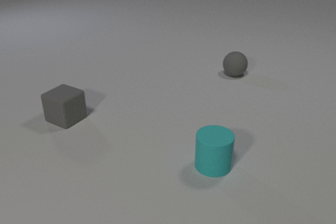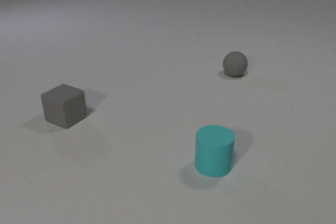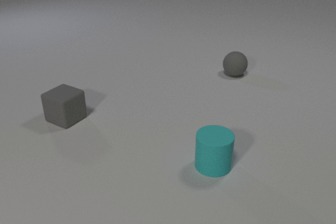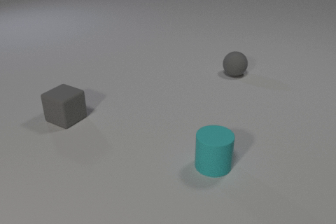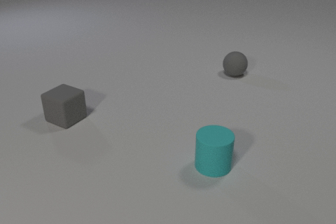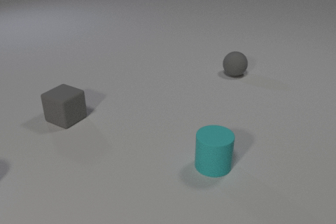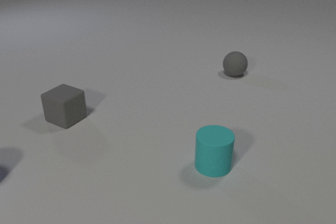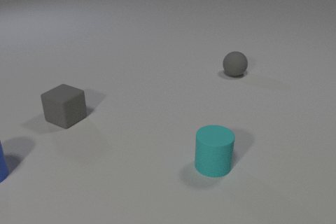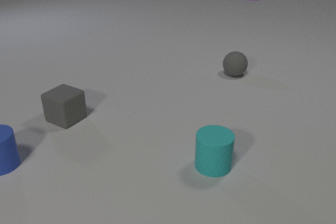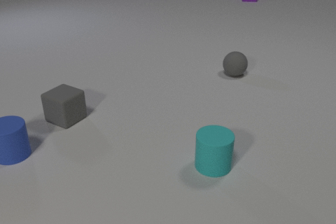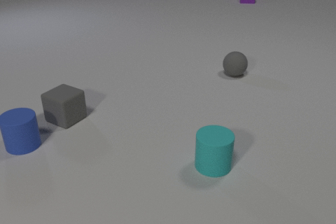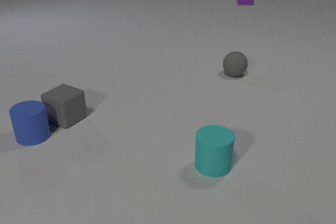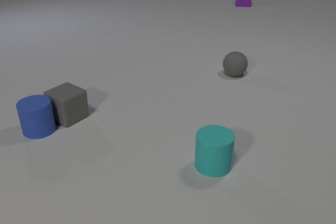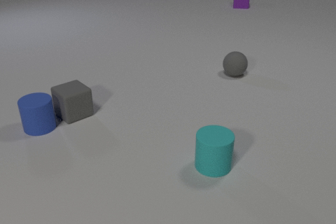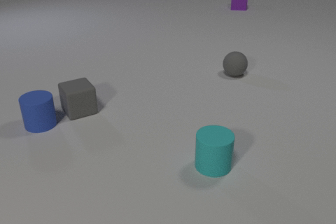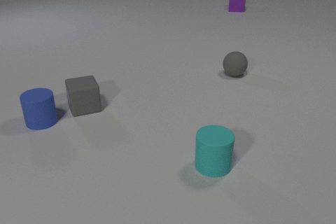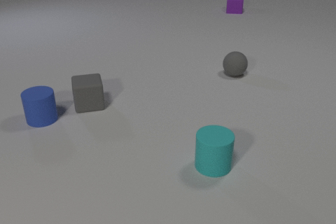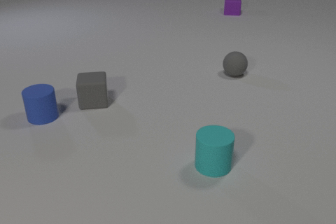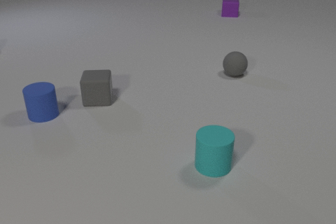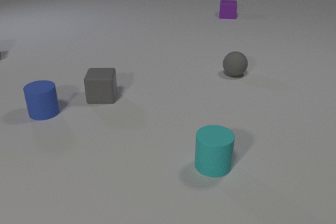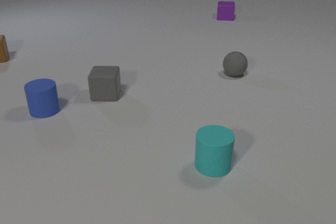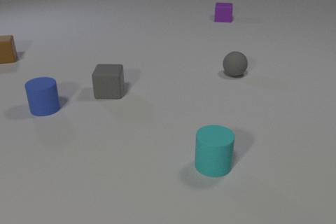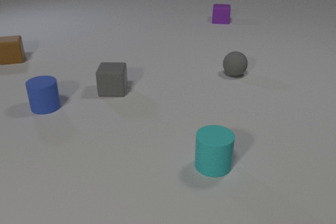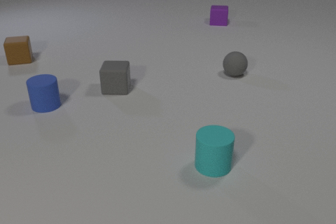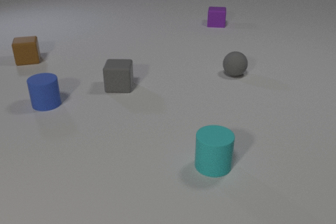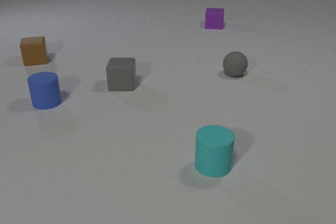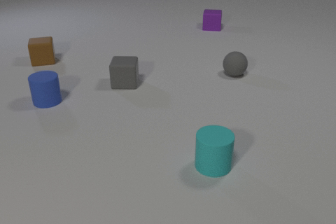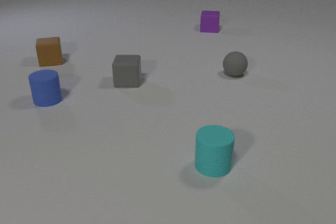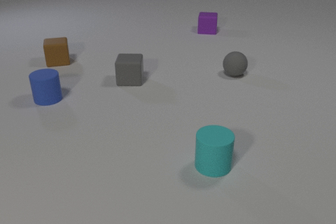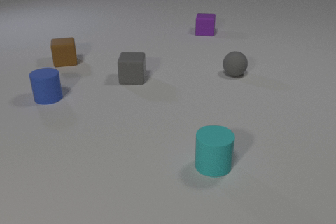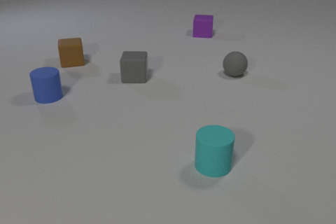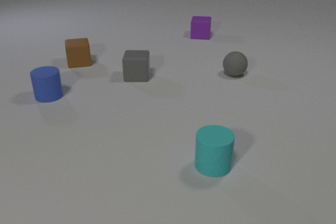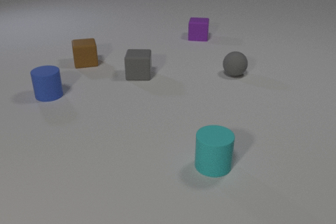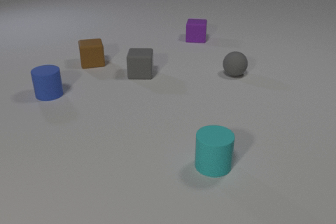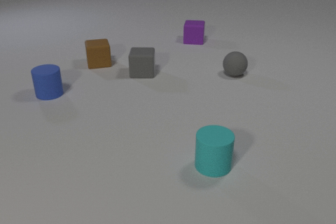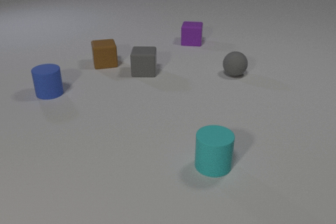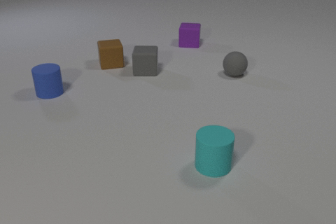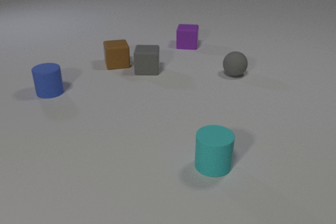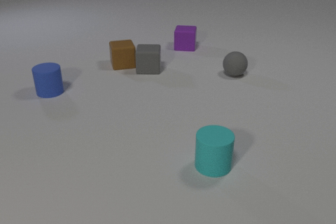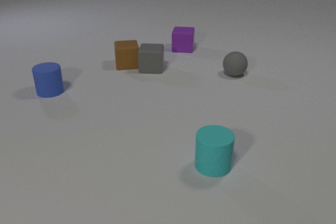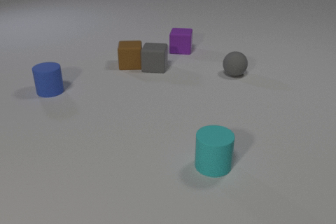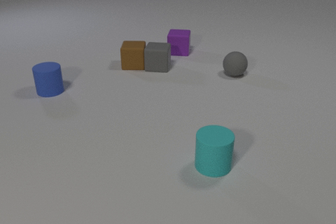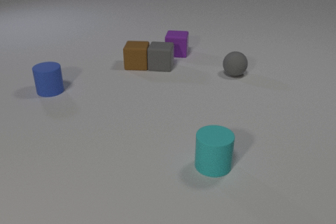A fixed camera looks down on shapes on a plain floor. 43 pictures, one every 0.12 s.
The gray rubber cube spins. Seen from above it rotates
clockwise.
The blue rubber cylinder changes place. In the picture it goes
away from the camera.
0.00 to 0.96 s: The blue rubber cylinder comes in at the left edge, slides away from the camera and to the right. The purple rubber cube comes in at the top edge, slides toward the camera.
0.96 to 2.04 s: The blue rubber cylinder slides away from the camera and to the right. The gray rubber cube slides to the right and away from the camera, spins so that its near face slides to the left, clockwise seen from above. The purple rubber cube slides toward the camera. The blue rubber cylinder and the gray rubber cube collide.
2.04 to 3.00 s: The blue rubber cylinder slides away from the camera. The gray rubber cube slides away from the camera and to the right. The brown rubber cube comes in at the left edge, slides to the right and toward the camera. The purple rubber cube slides toward the camera.
3.00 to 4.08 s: The blue rubber cylinder slides away from the camera. The gray rubber cube slides away from the camera and to the right. The brown rubber cube slides to the right. The purple rubber cube slides toward the camera and to the left.
4.08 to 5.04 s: The blue rubber cylinder slides away from the camera. The gray rubber cube slides to the right and away from the camera. The brown rubber cube slides to the right. The purple rubber cube slides toward the camera and to the left. The gray rubber cube and the brown rubber cube collide.
What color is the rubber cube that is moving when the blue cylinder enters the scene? purple.
What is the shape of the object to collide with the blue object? cube.
How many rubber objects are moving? 4.
